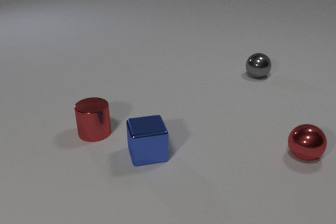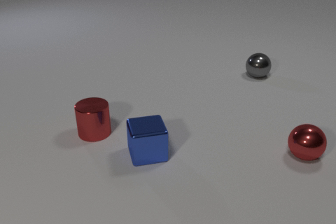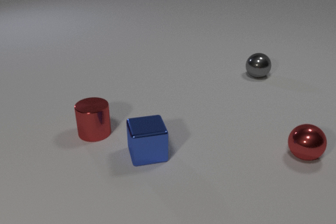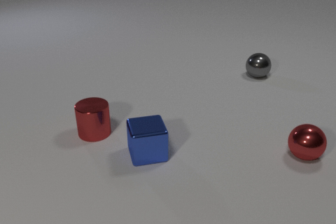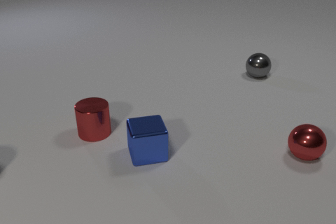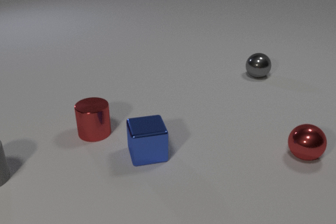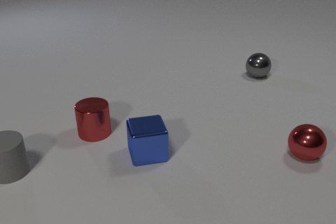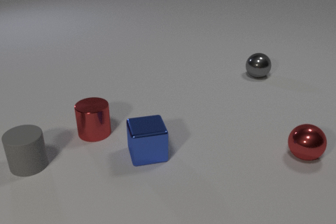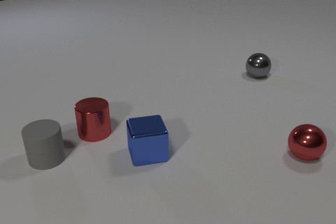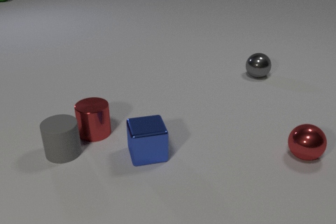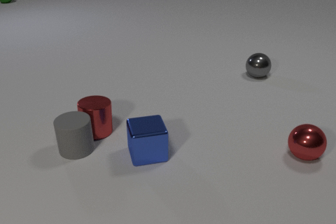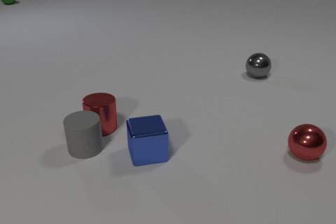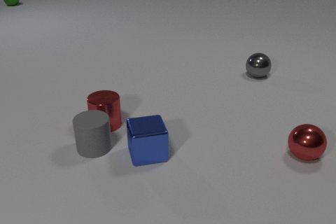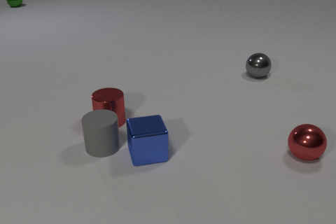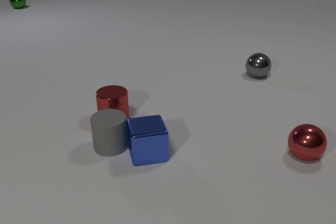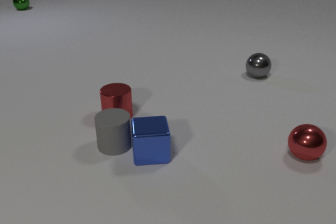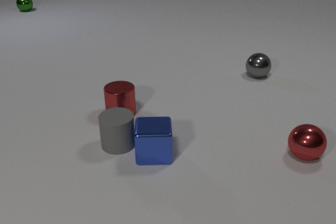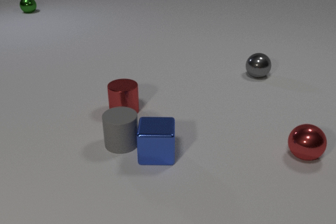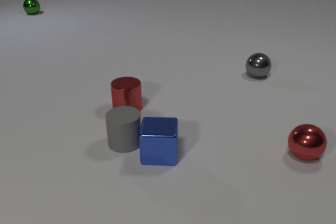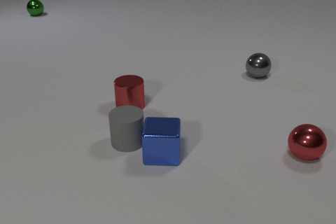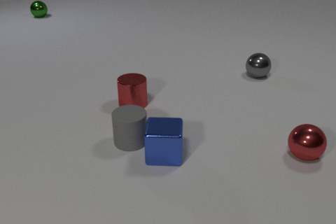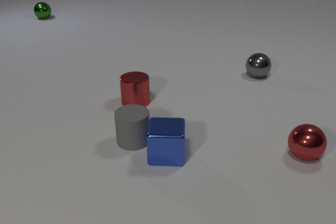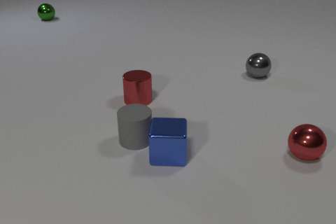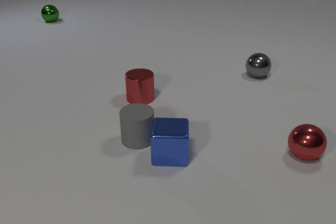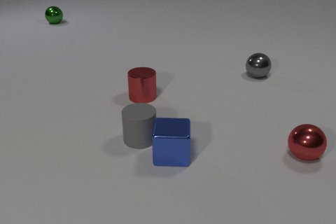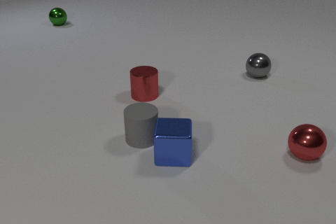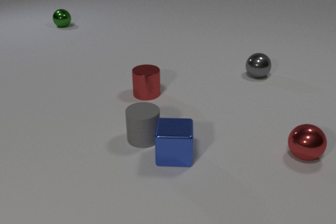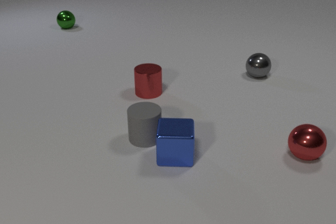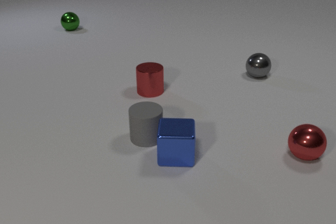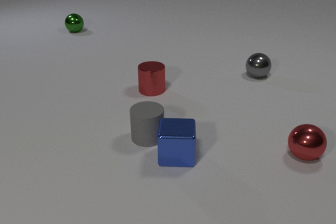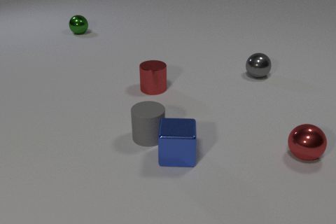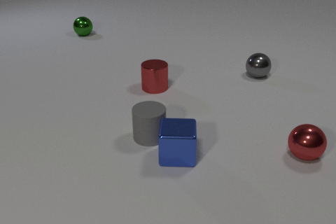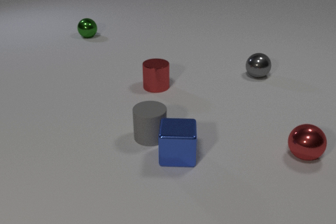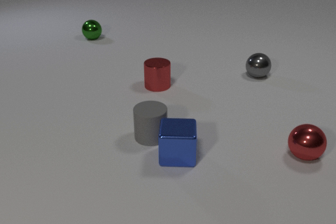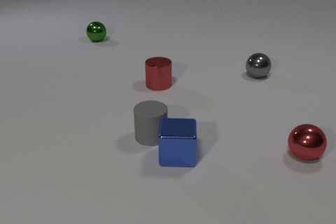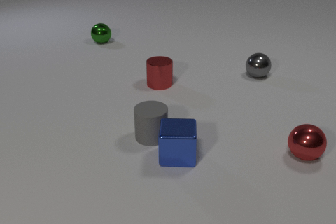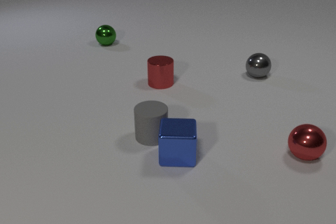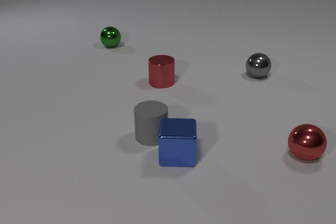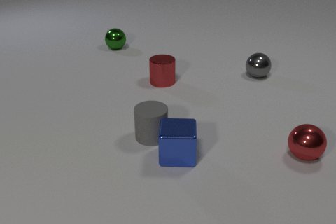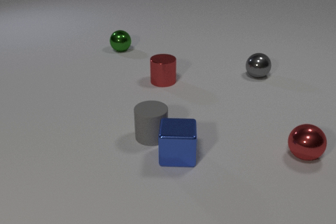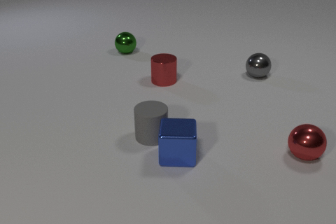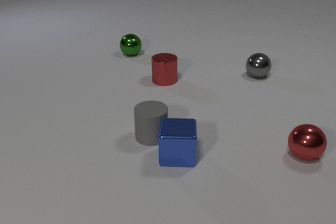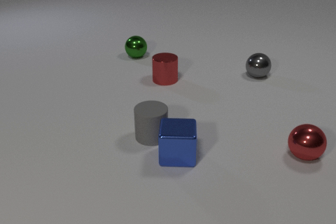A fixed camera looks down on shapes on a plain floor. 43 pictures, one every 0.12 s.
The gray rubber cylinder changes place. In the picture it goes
to the right.
The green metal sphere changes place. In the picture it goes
toward the camera.
0.00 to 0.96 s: The gray rubber cylinder comes in at the left edge, slides to the right. The green metal sphere comes in at the top edge.
0.96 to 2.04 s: The gray rubber cylinder slides to the right. The red metal cylinder slides away from the camera and to the right. The blue metal cube slides to the right. The green metal sphere rolls toward the camera and to the right. The gray rubber cylinder and the red metal cylinder collide. The gray rubber cylinder and the blue metal cube collide.
2.04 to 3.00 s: The gray rubber cylinder slides to the right. The red metal cylinder slides away from the camera and to the right. The blue metal cube slides to the right. The green metal sphere rolls toward the camera and to the right.
3.00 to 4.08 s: The gray rubber cylinder slides to the right. The red metal cylinder slides away from the camera and to the right. The green metal sphere rolls toward the camera and to the right.
4.08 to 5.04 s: The red metal cylinder slides away from the camera and to the right. The green metal sphere rolls toward the camera and to the right.
What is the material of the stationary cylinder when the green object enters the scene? metal.
What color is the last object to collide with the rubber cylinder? blue.
What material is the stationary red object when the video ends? metal.
